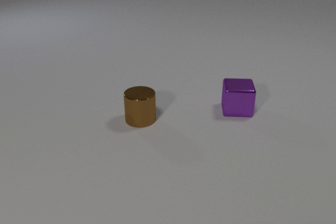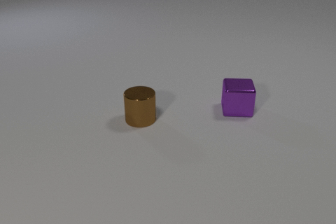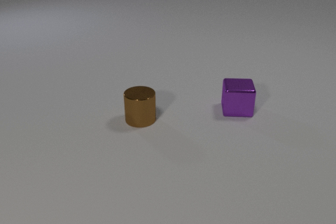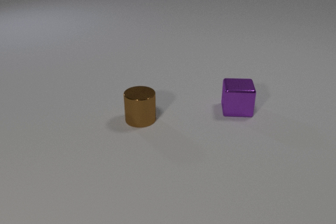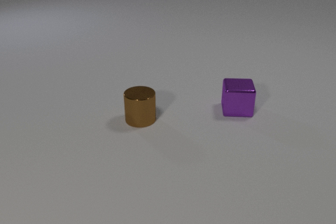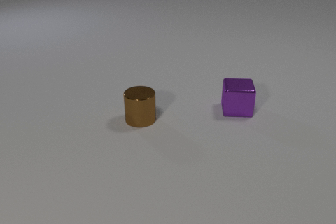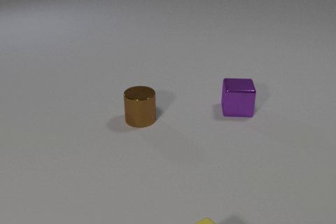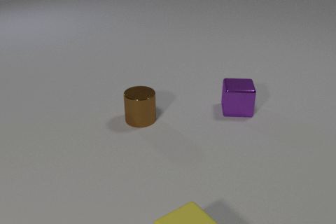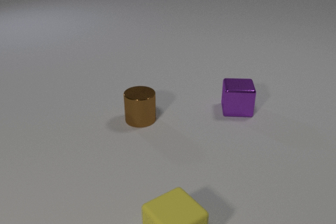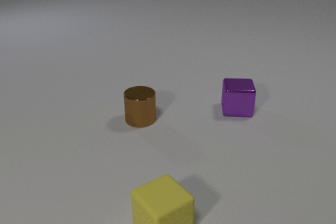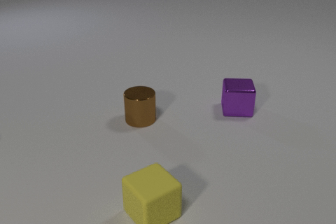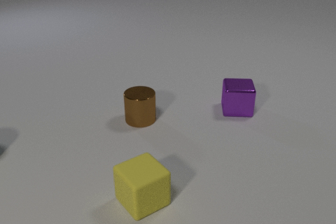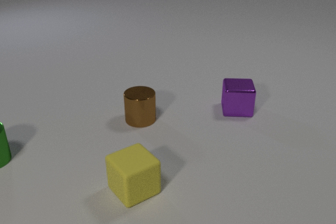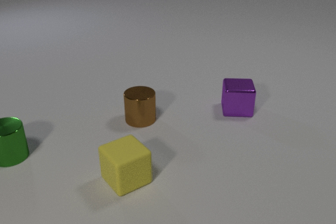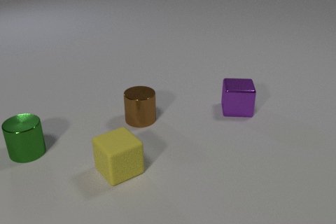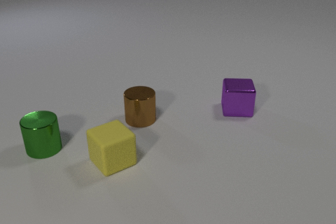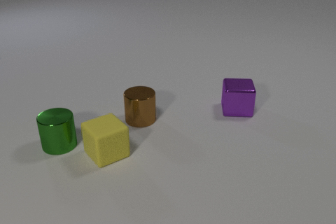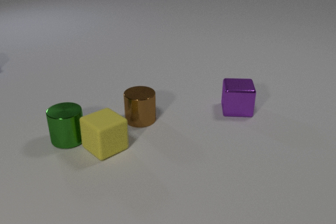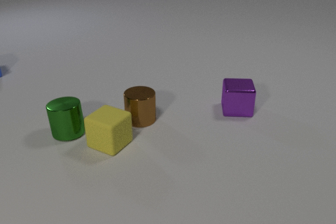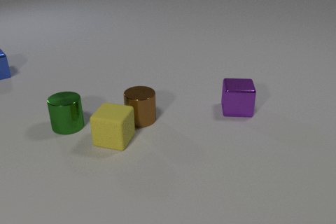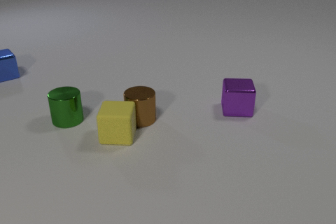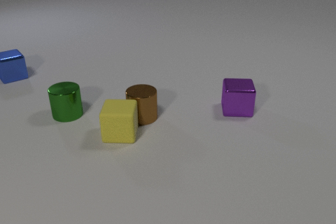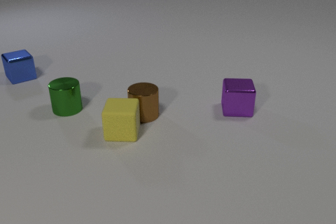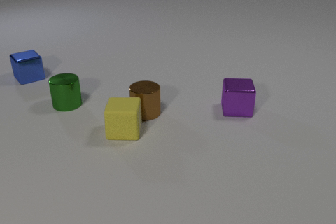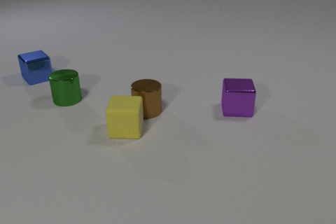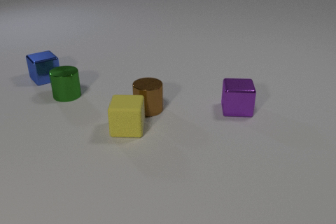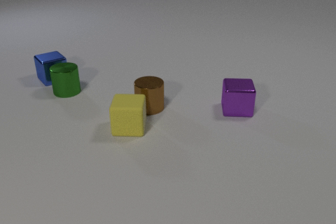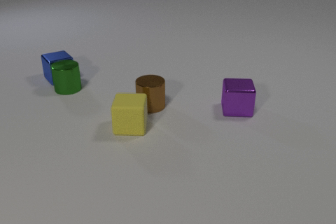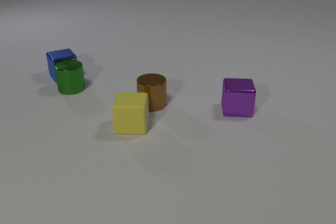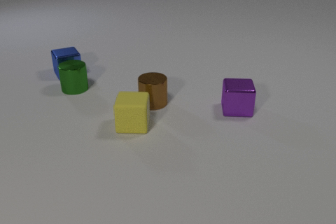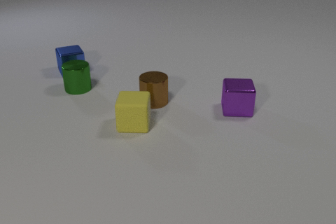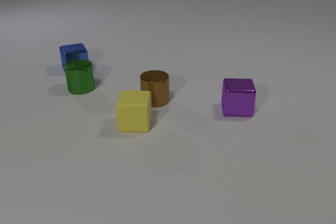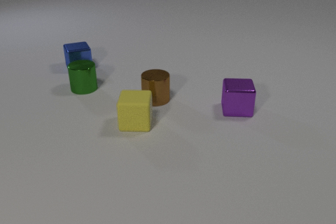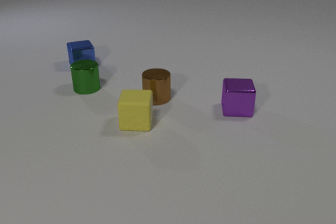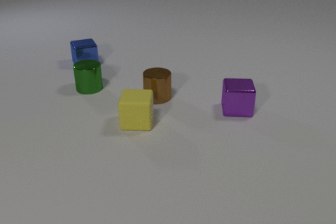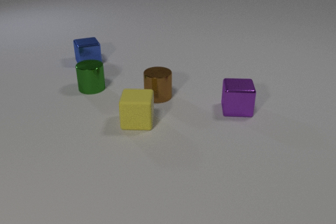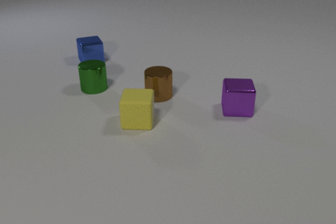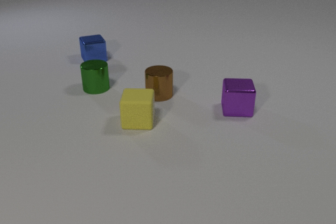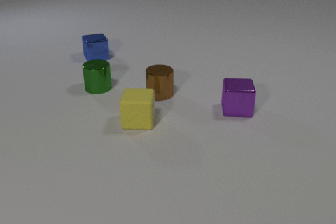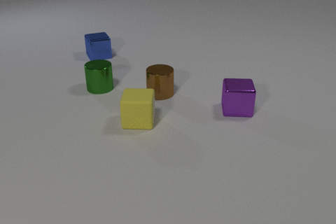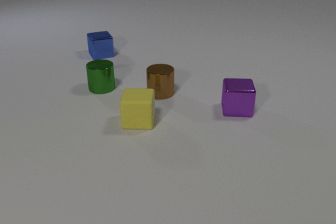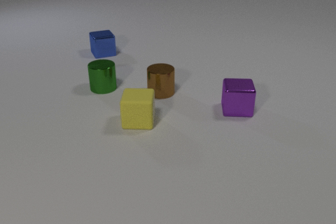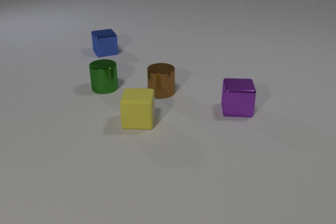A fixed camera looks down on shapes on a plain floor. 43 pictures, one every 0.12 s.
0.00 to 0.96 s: The yellow rubber cube comes in at the bottom edge, slides away from the camera and to the left.
0.96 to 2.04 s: The yellow rubber cube slides away from the camera and to the left. The green metal cylinder comes in at the left edge, slides to the right. The yellow rubber cube and the green metal cylinder collide.
2.04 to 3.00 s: The yellow rubber cube slides away from the camera and to the right, spins counterclockwise seen from above by about 45 degrees, its near face sliding to the right. The green metal cylinder slides away from the camera. The brown metal cylinder slides away from the camera. The blue metal cube comes in at the left edge, slides to the right and toward the camera. The yellow rubber cube and the brown metal cylinder collide.
3.00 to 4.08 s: The yellow rubber cube slides away from the camera and to the right. The green metal cylinder slides to the right and away from the camera. The brown metal cylinder slides away from the camera. The blue metal cube slides to the right and away from the camera. The green metal cylinder and the blue metal cube collide.
4.08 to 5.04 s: The green metal cylinder slides to the right. The brown metal cylinder slides away from the camera. The blue metal cube slides away from the camera and to the right.
Are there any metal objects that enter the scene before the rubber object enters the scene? no.
What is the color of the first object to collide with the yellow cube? green.
How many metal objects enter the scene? 2.
